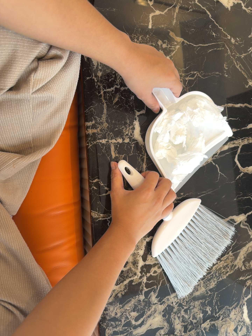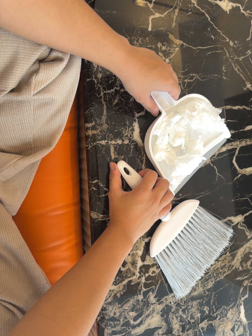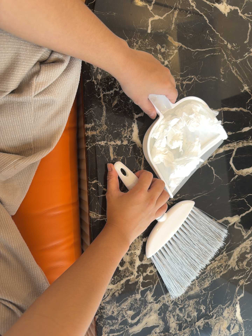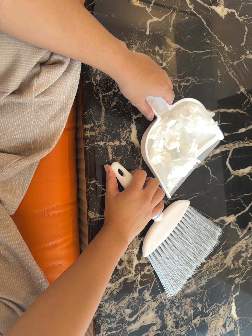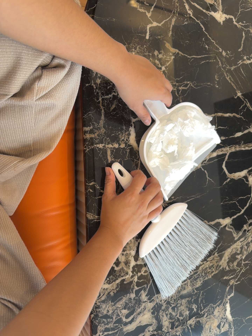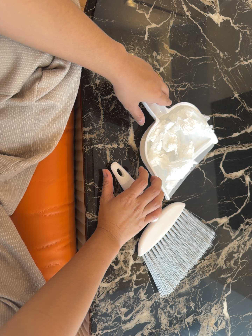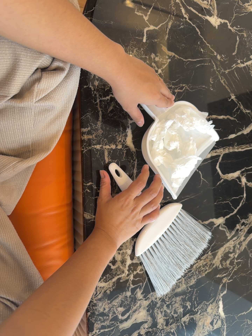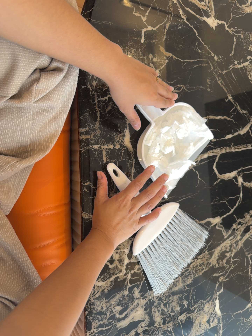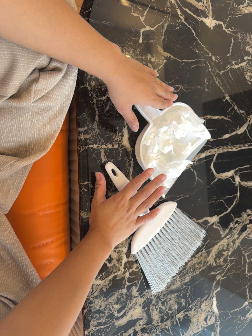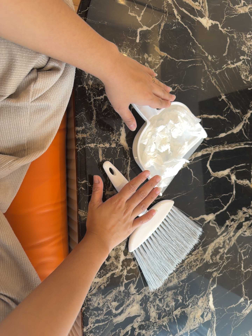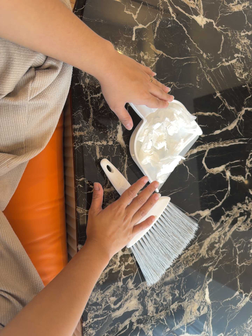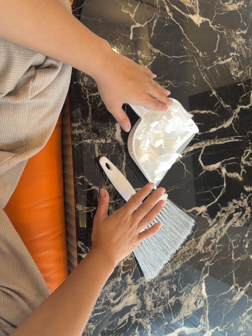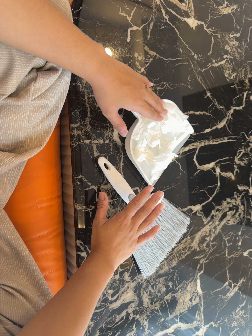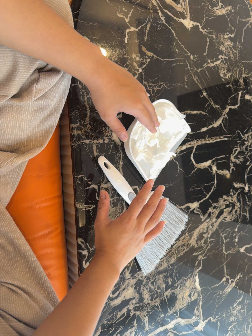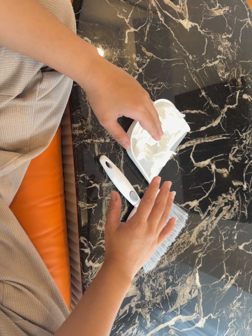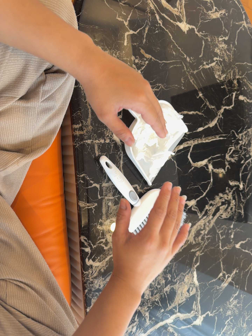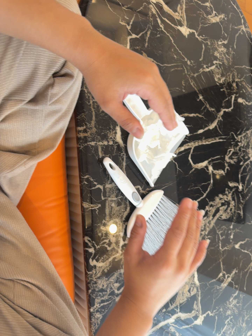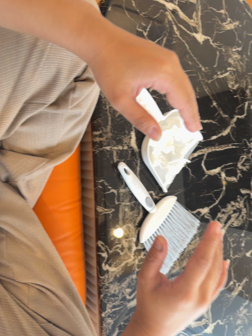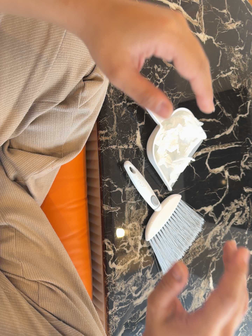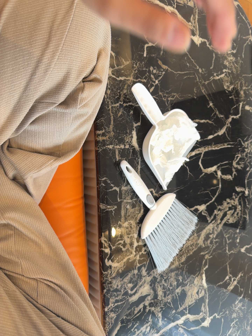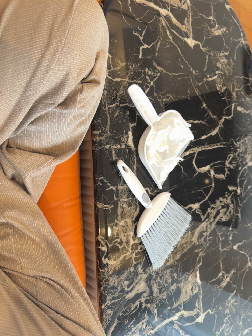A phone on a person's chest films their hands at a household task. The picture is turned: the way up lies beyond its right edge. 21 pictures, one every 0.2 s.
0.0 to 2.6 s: The camera swings to its right by about 10 degrees, and the scene slides to the left. It travels backward, about 8 cm, so what stands in front gets smaller.
2.6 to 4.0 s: The camera travels to its left, about 8 cm.
The film runs forward here.
